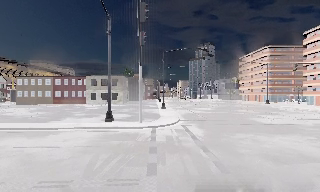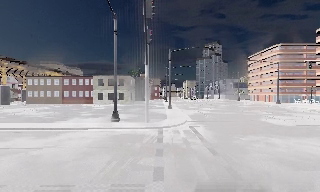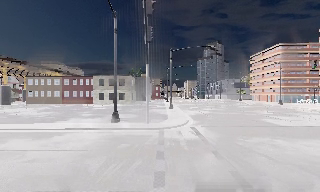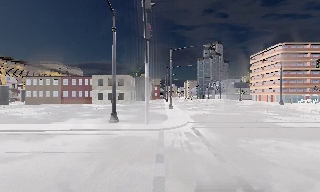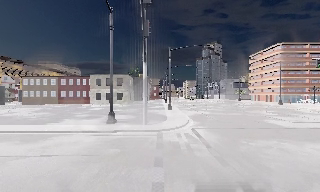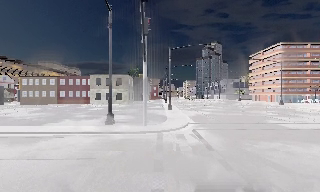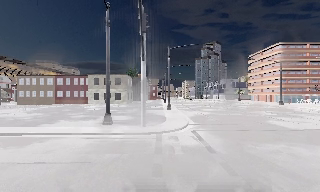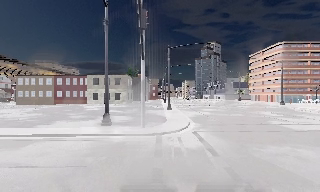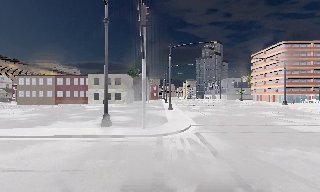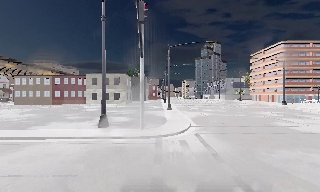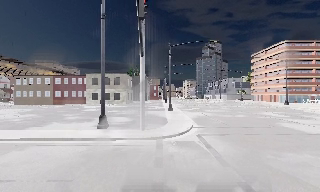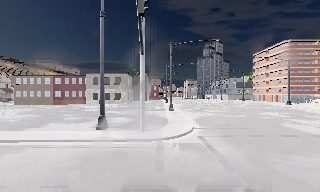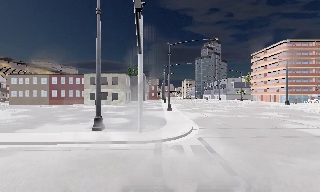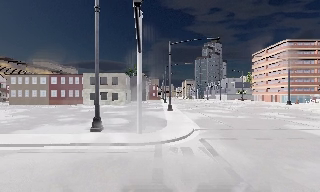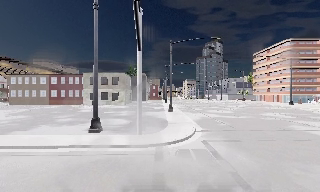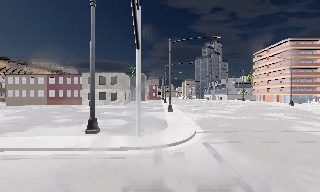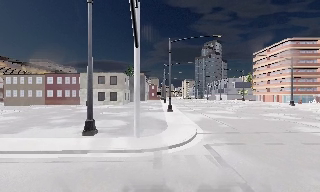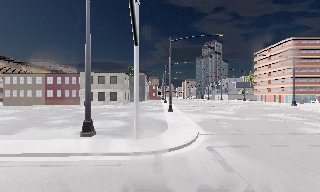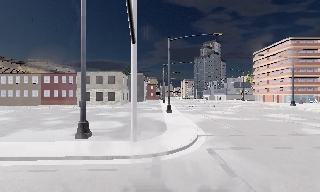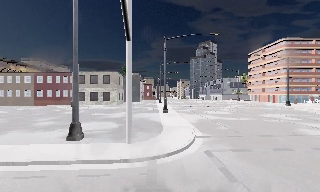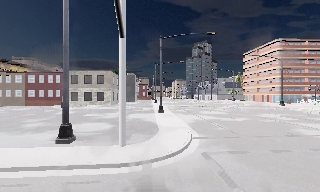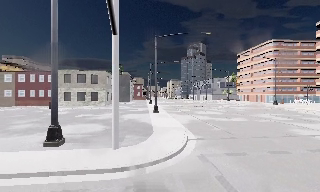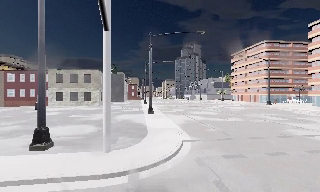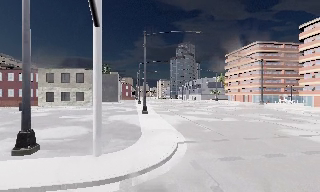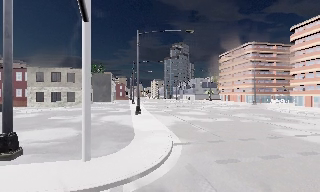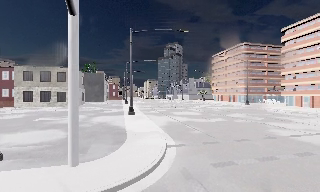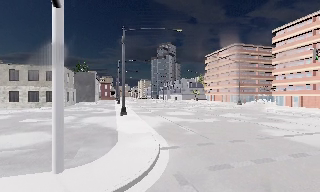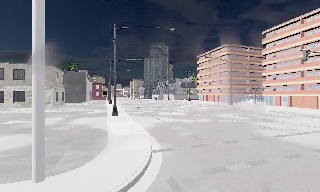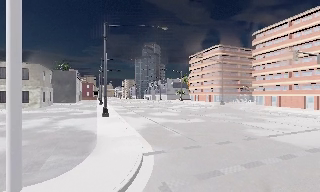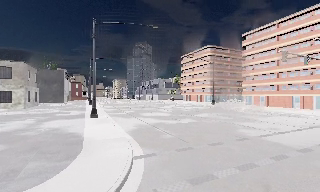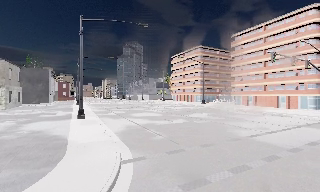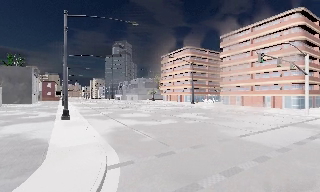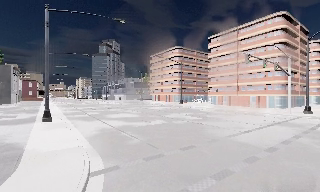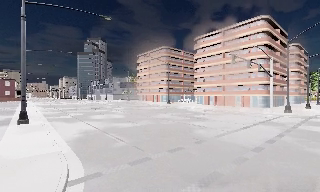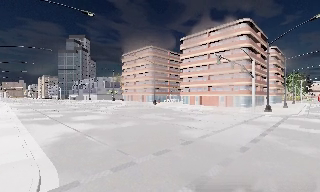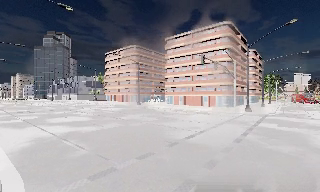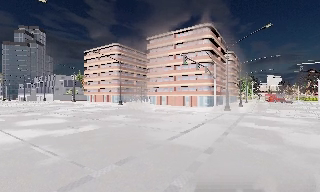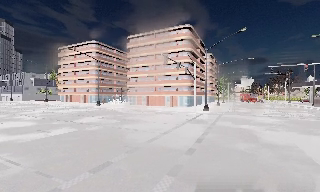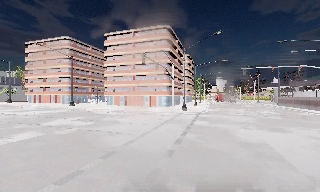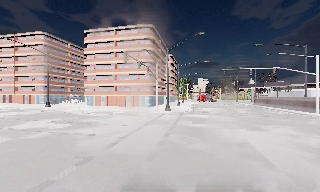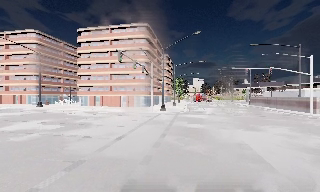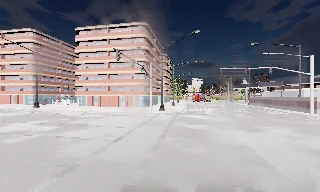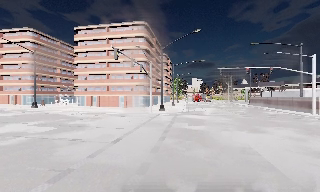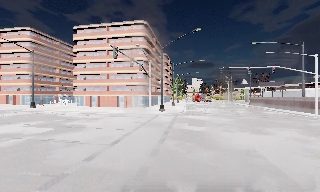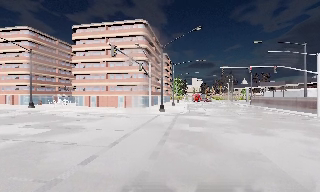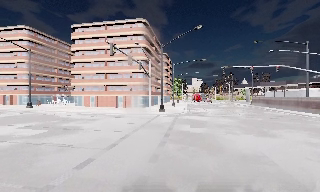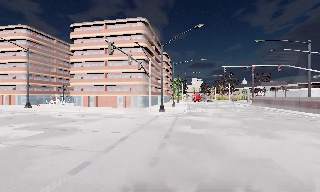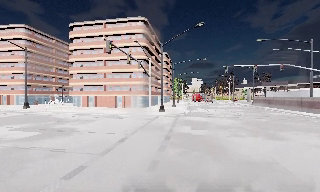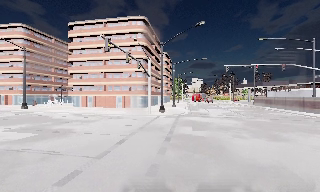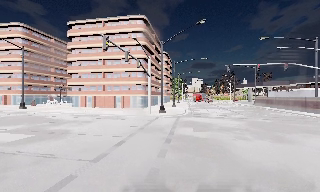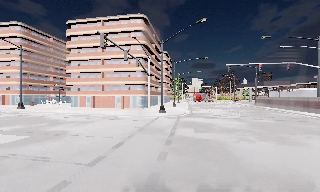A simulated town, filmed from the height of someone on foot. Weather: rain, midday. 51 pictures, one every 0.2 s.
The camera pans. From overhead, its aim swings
clockwise.
The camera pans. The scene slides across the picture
to the left.
0.0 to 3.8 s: The camera travels forward, about 7 m, so what stands in front looms larger.
3.8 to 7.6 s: The camera pans to its right, which is clockwise from overhead, by about 70 degrees. It travels forward, about 7 m.
7.6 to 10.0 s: The camera travels forward, about 4.5 m, so what stands in front looms larger.
The film runs forward here.
